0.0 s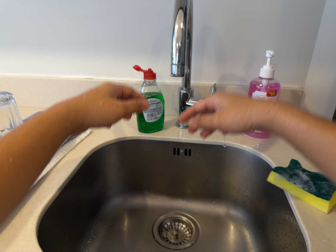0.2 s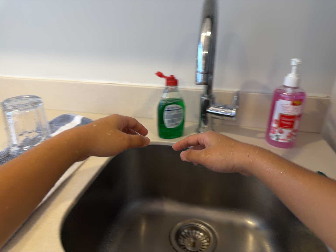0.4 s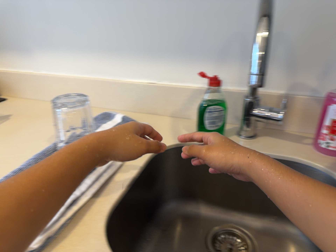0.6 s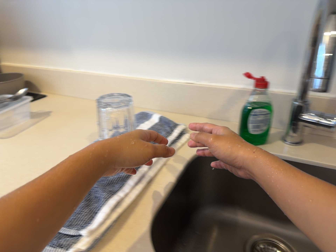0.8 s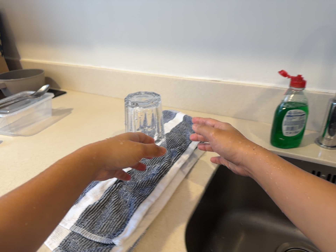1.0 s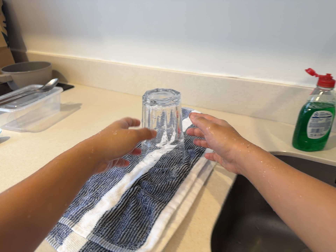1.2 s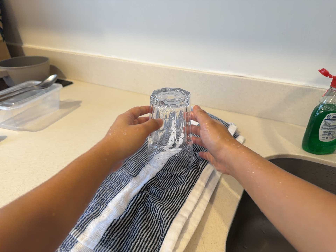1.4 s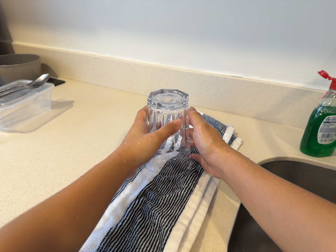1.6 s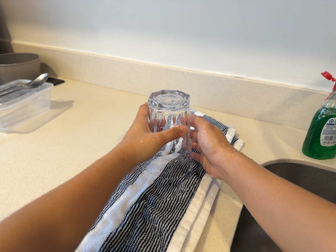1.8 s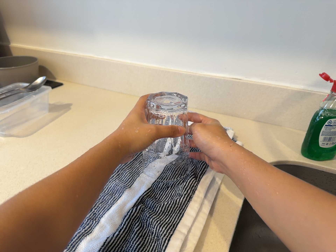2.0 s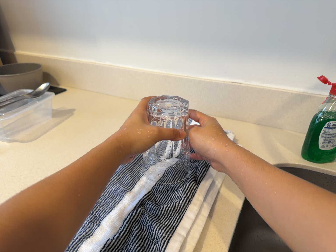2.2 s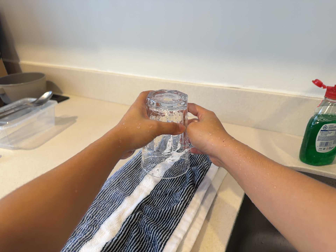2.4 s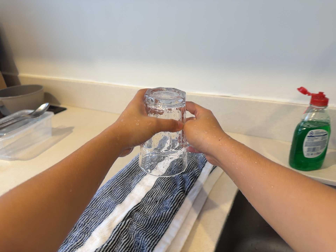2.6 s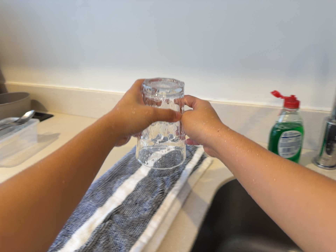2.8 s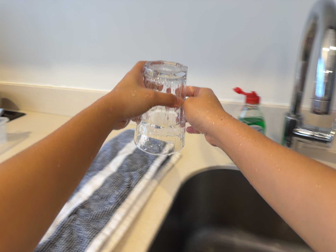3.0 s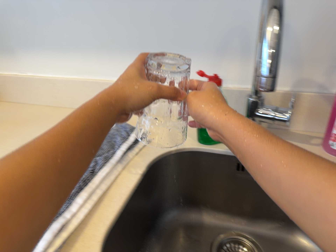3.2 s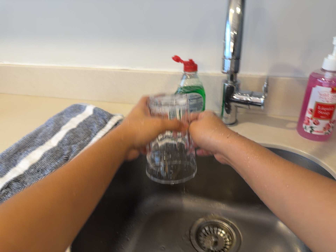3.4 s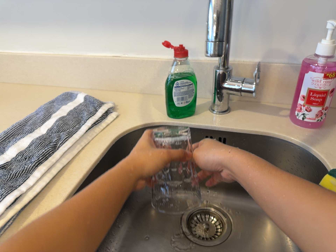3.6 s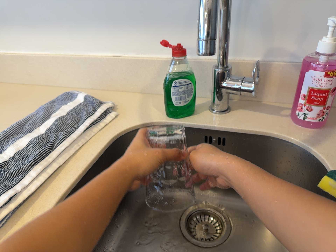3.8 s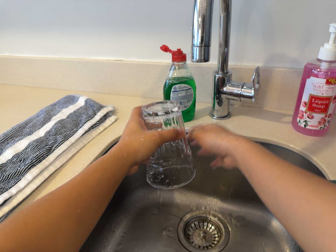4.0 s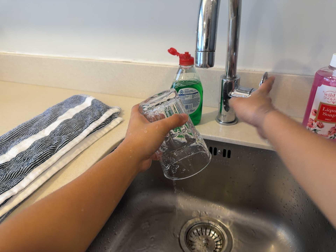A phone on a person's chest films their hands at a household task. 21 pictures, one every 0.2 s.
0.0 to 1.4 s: The scene slides to the right, as the camera pans about 15 degrees to its left. It travels to its left and forward, about 22 cm, so close, fixed things drift to the right. It rolls about its line of sight by about 10 degrees, and the scene rotates clockwise.
1.4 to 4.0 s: The camera travels to its right, about 24 cm, so close, fixed things drift to the left.
The film runs backward here.
